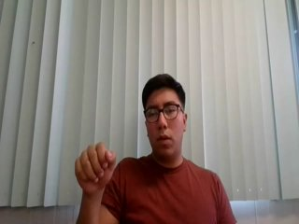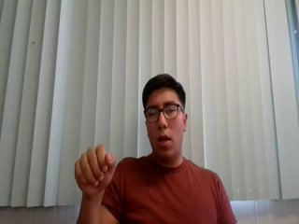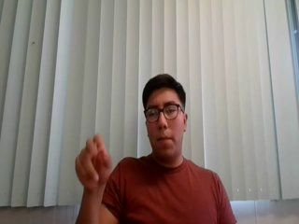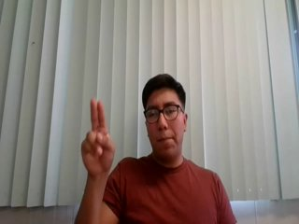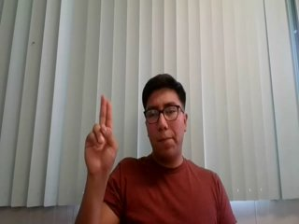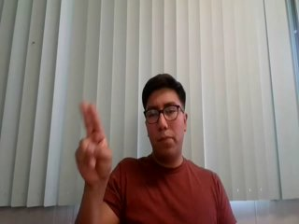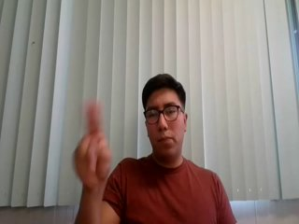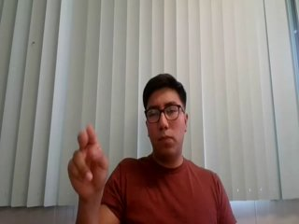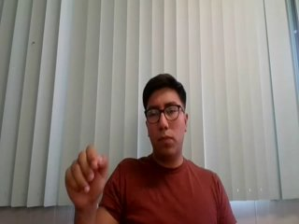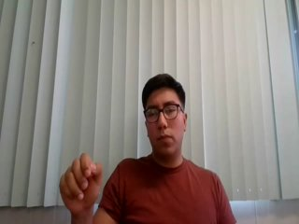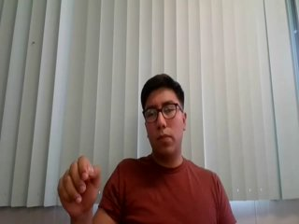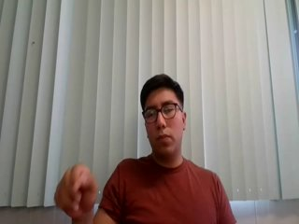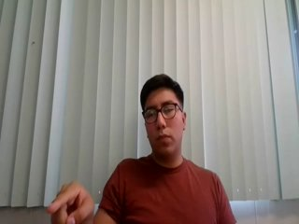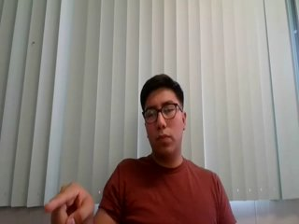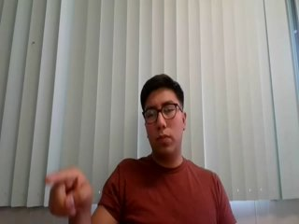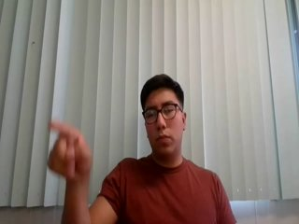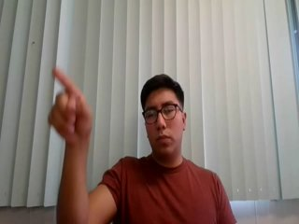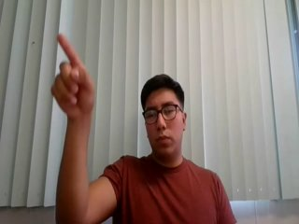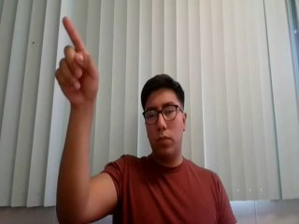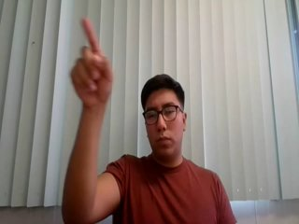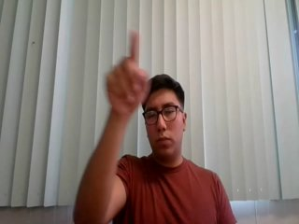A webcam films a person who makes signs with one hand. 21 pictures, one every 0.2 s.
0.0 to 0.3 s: Pointing with one finger.
0.4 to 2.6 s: Double click with two fingers.
2.7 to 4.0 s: Pointing with one finger.
